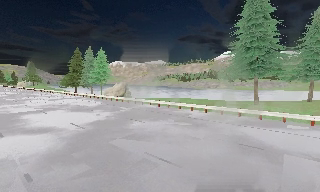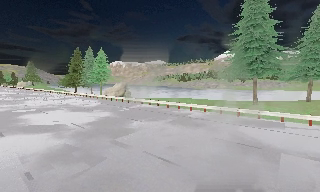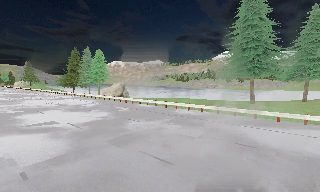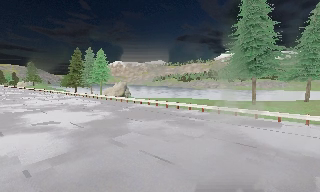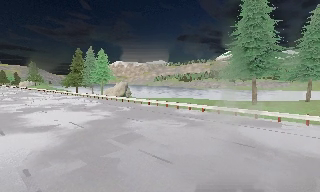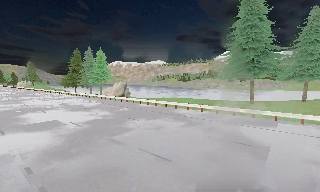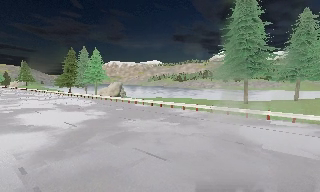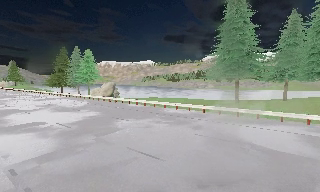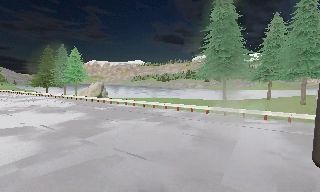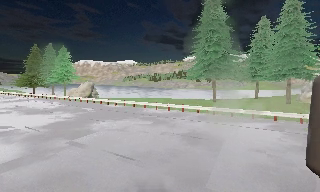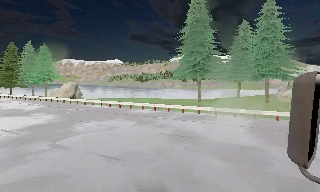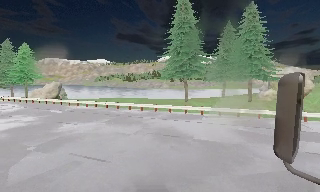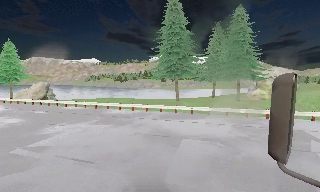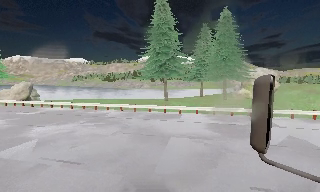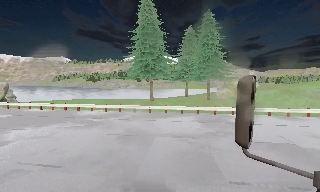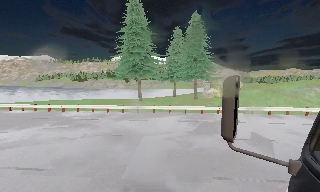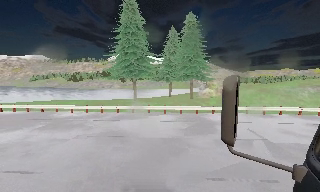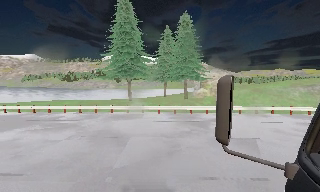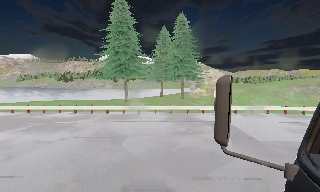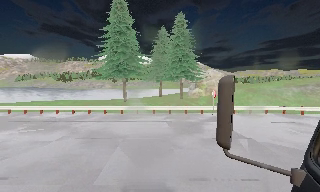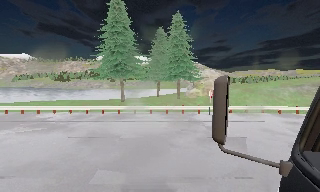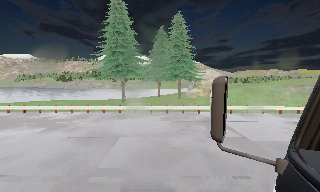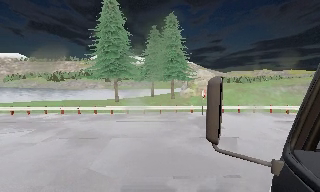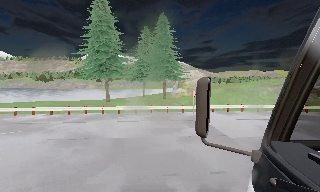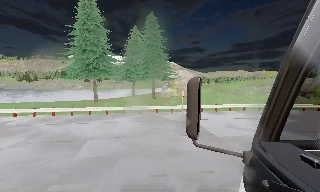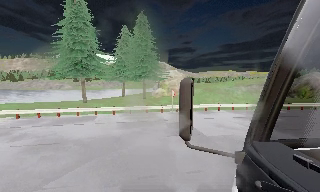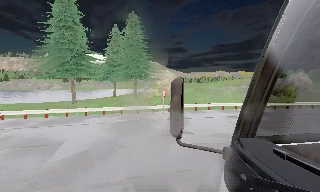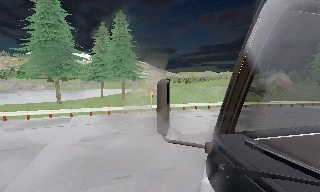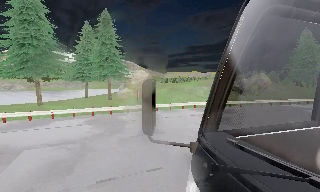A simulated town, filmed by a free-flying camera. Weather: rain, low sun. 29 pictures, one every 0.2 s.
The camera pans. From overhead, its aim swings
clockwise.
The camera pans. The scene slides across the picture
to the left.
0.0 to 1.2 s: The camera shifts only a little, or ends up much as it began.
1.2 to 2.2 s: The camera pans to its right, which is clockwise from overhead, by about 20 degrees.
2.2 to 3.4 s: The scene slides to the left, as the camera pans about 20 degrees to its right. It travels to its right, about 0.5 m, so close, fixed things drift to the left.
3.4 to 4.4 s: The camera shifts only a little, or ends up much as it began.
4.4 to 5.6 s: The camera swings to its right by about 20 degrees, and the scene slides to the left. It travels to its right, about 0.5 m, so close, fixed things drift to the left.
The film runs backward here.
